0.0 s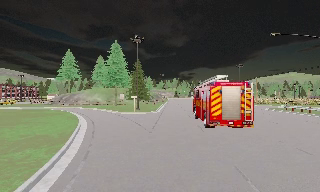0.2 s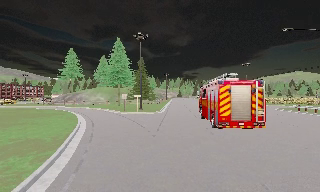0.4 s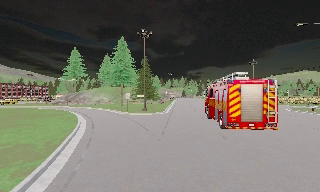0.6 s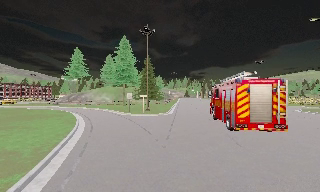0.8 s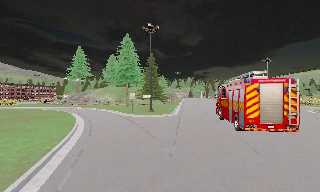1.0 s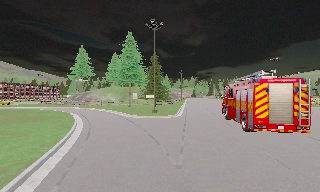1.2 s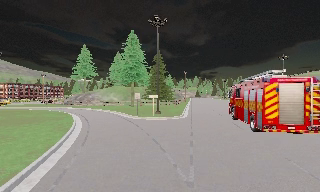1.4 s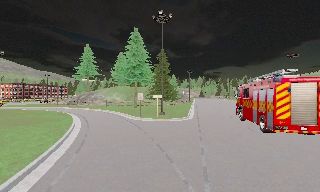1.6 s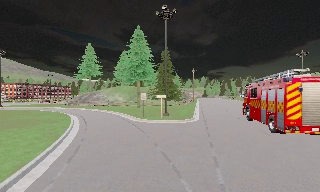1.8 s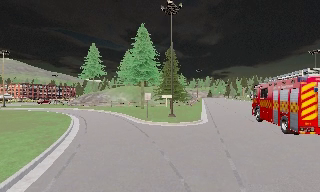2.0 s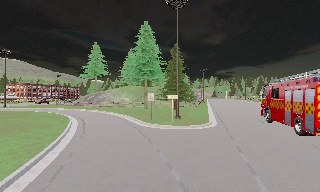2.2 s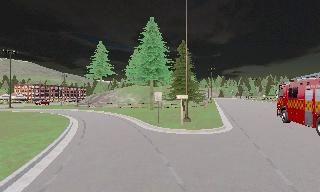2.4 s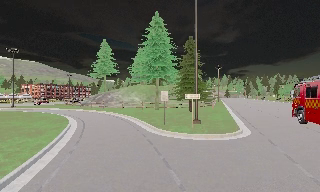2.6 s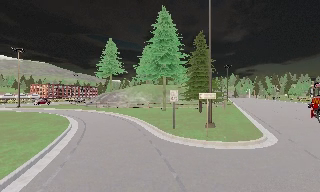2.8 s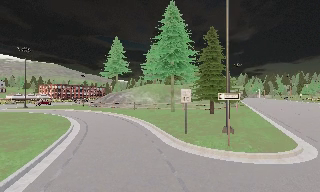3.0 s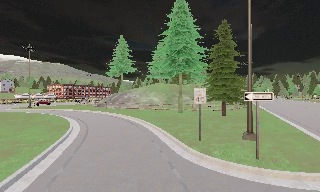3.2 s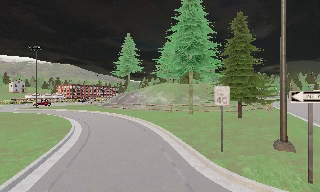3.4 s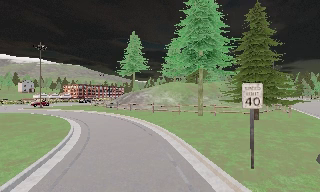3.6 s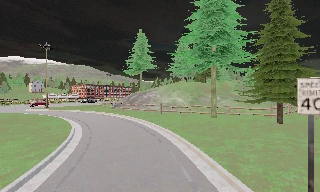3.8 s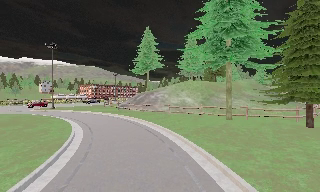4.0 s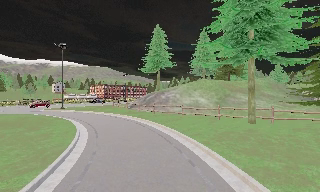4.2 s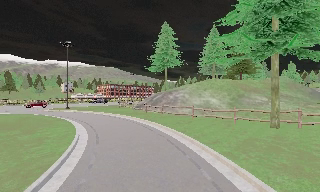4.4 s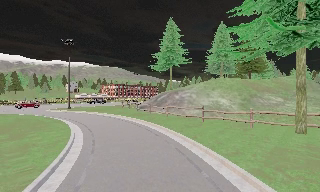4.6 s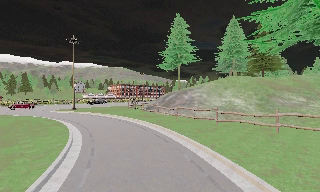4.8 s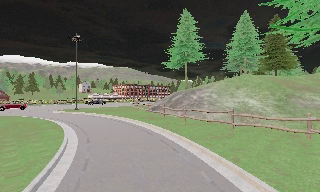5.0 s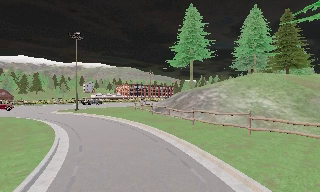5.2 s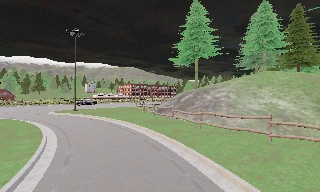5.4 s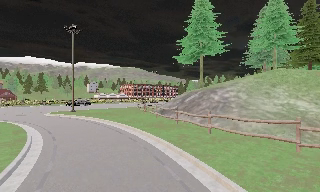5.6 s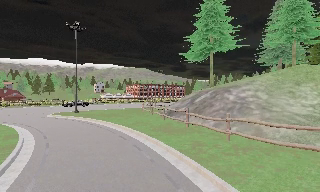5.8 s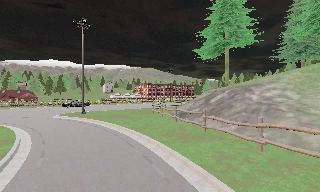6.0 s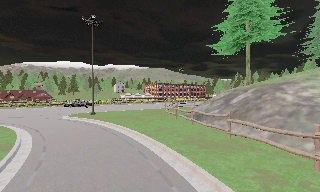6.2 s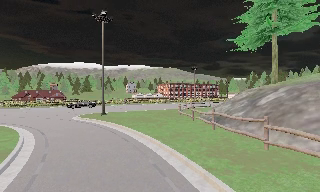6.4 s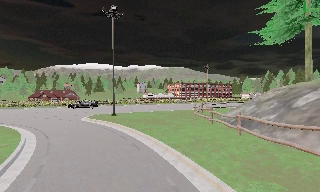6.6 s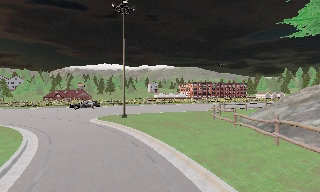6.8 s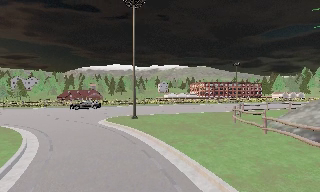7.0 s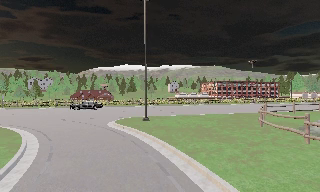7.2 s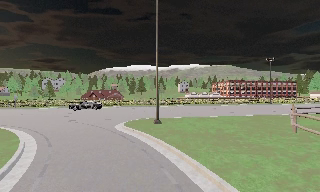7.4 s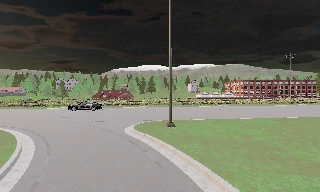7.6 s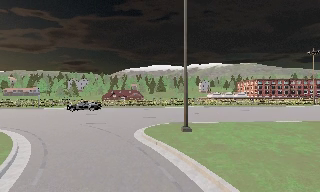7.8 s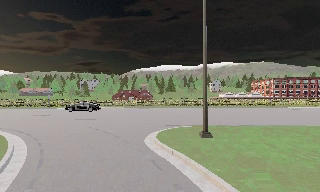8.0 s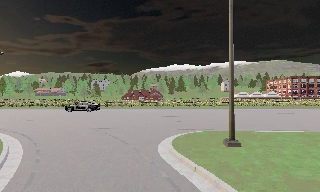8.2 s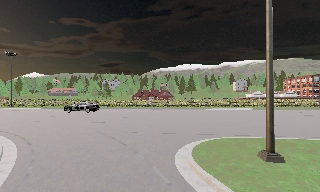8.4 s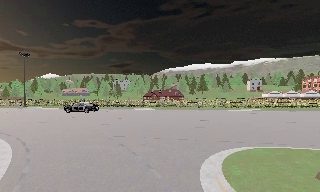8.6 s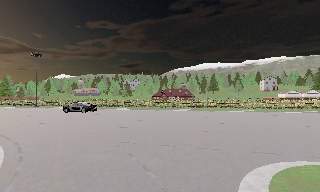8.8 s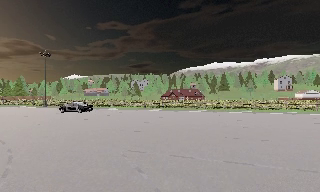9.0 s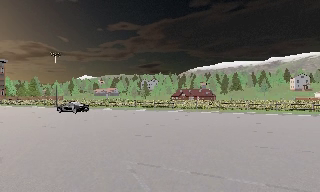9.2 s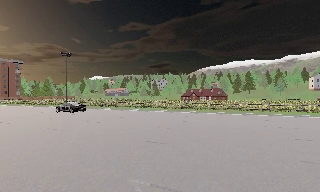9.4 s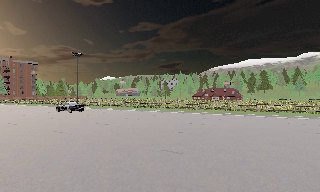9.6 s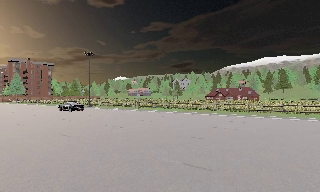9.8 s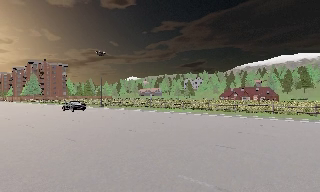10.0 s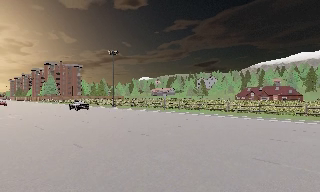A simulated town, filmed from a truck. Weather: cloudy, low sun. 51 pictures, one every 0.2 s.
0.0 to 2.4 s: The scene slides to the right, as the camera pans about 15 degrees to its left. It travels forward, about 13 m, so what stands in front looms larger.
2.4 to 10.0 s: The scene slides to the right, as the camera pans about 110 degrees to its left. It travels forward, about 55 m.
The film runs forward here.
